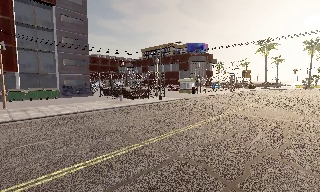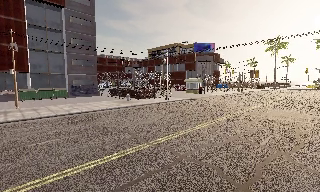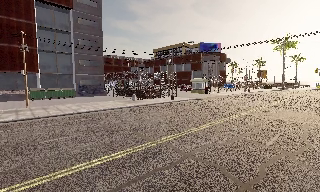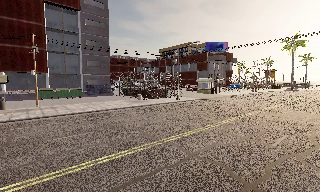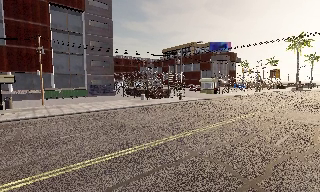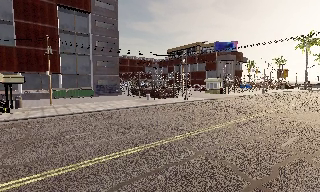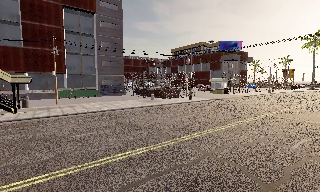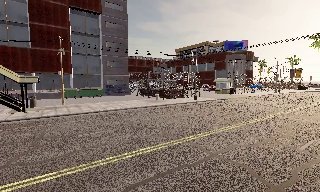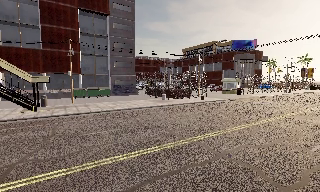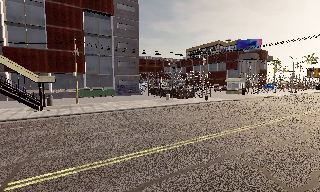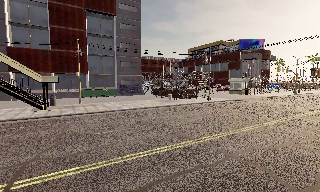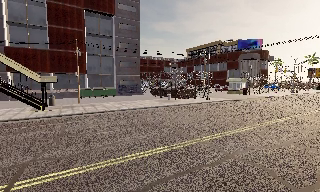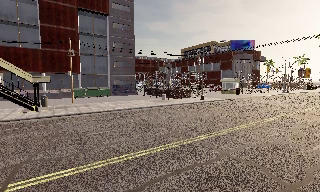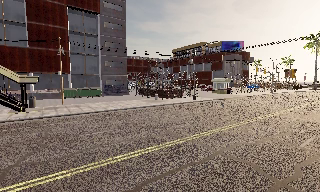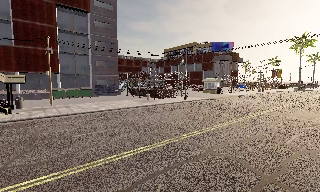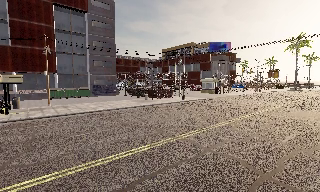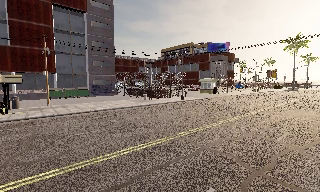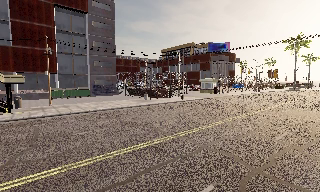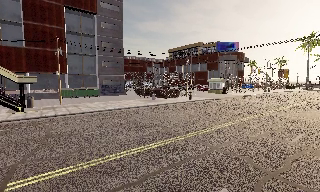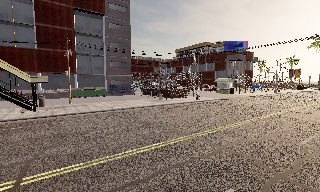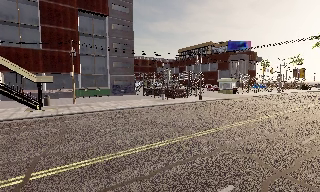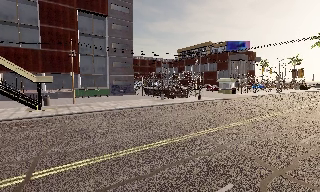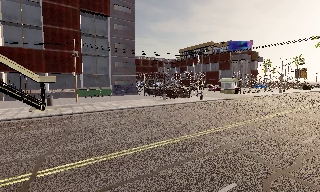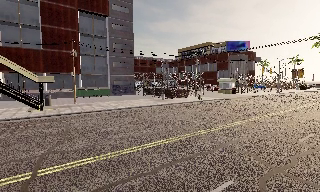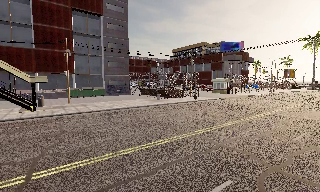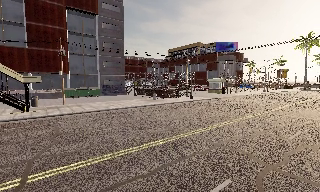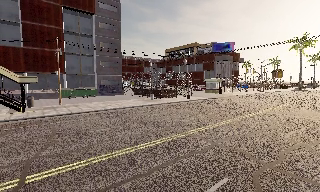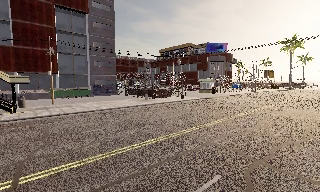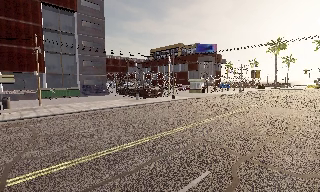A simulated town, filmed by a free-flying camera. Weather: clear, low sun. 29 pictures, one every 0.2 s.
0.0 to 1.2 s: The camera swings to its left by about 10 degrees, and the scene slides to the right.
1.2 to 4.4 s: The camera travels backward and to its left, about 1 m, so what stands in front gets smaller.
4.4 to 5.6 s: The camera swings to its right by about 10 degrees, and the scene slides to the left.
The film runs backward here.
